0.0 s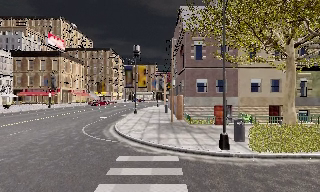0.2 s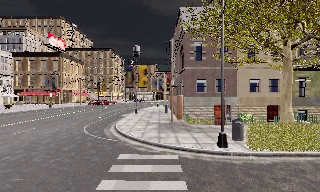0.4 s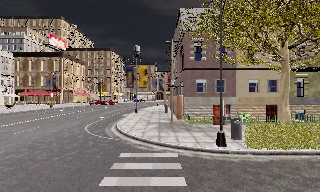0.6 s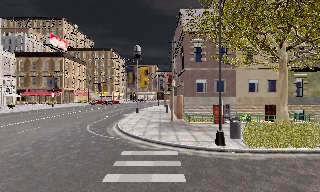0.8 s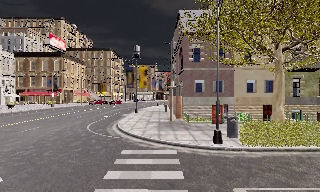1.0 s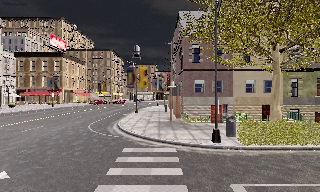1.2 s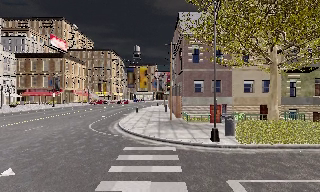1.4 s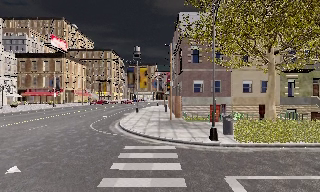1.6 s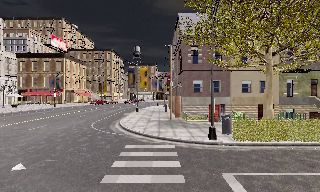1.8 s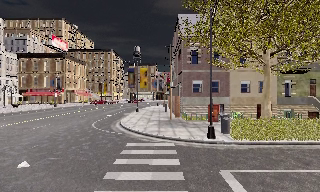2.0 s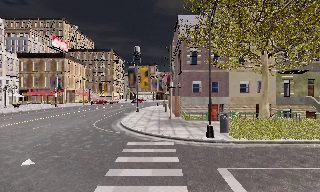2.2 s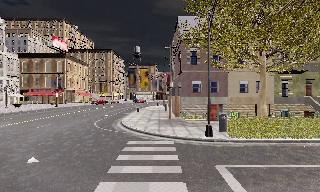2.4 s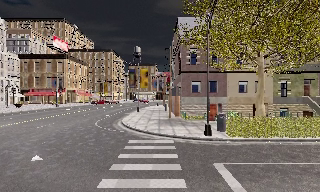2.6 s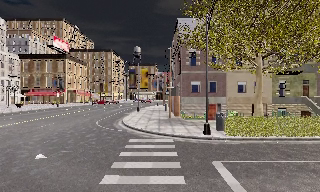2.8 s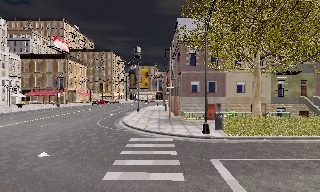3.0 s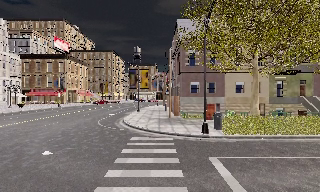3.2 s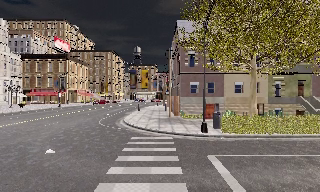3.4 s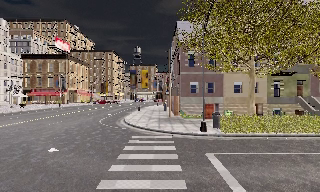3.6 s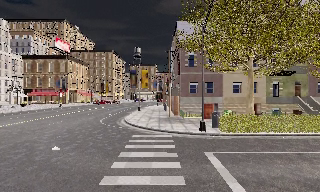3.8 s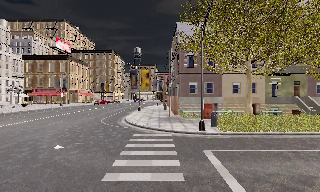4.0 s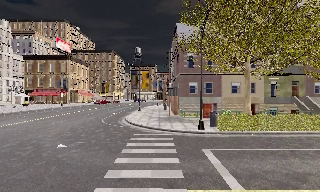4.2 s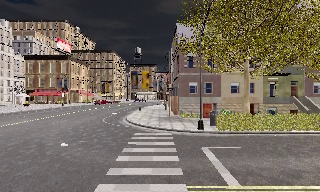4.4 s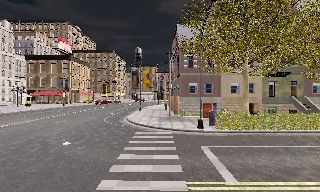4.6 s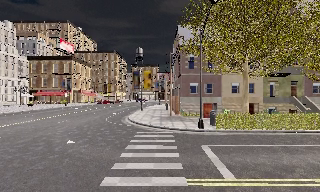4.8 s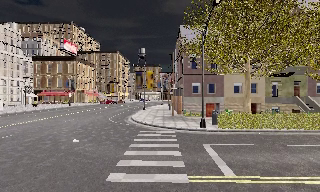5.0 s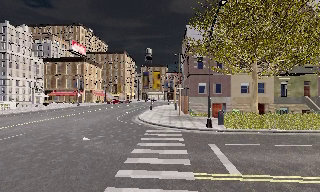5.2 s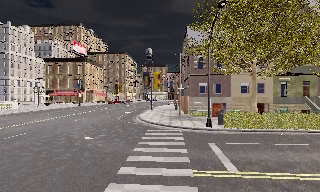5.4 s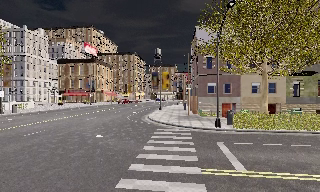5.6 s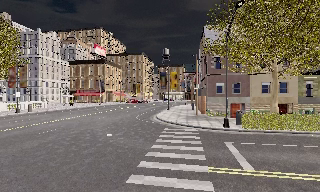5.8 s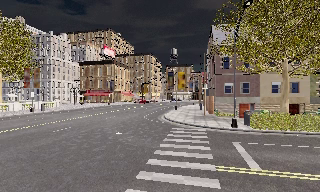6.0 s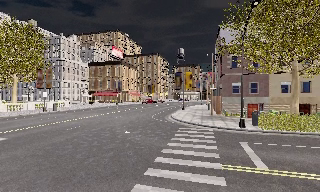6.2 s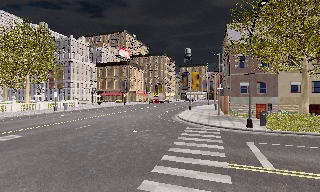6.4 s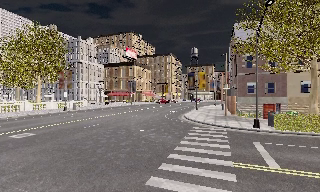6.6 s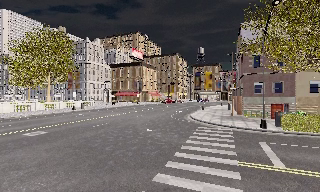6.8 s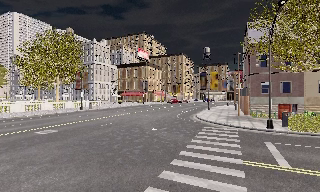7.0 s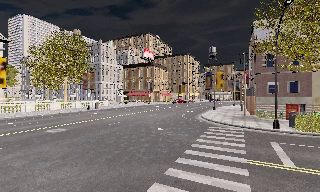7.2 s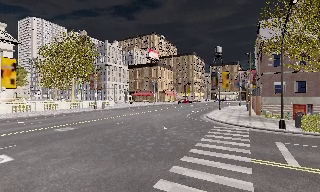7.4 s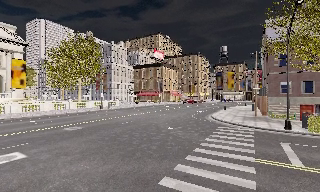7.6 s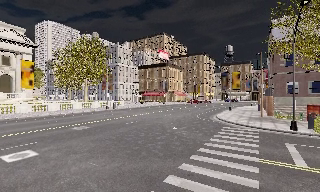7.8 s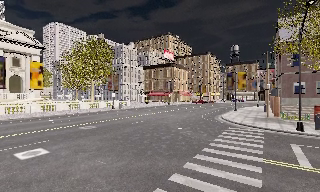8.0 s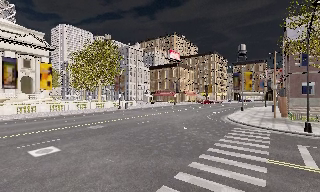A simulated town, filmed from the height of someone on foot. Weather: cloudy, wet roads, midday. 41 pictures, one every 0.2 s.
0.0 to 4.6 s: The camera travels backward, about 4.5 m, so what stands in front gets smaller.
4.6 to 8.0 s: The camera pans to its left, which is counterclockwise from overhead, by about 35 degrees. It travels backward, about 3.5 m.
The film runs backward here.
